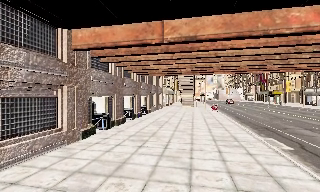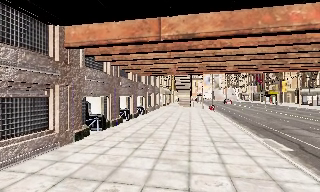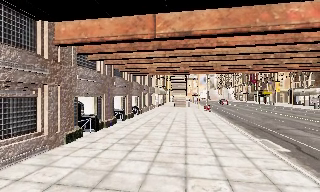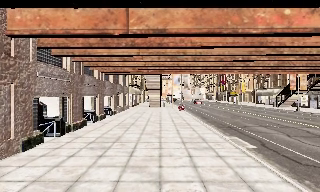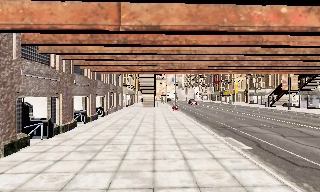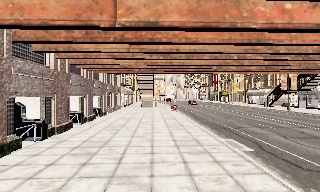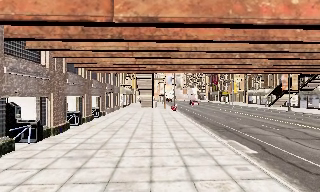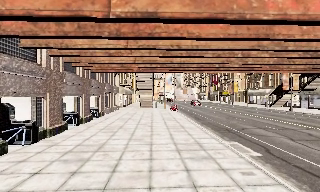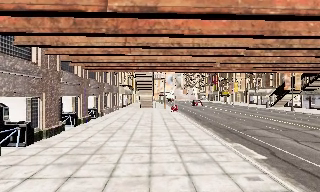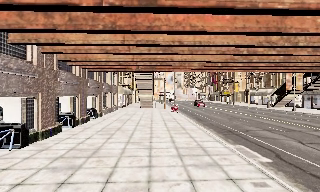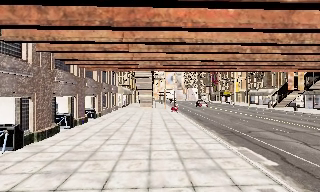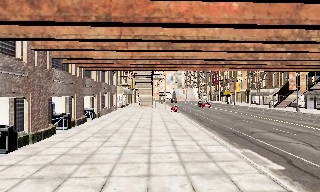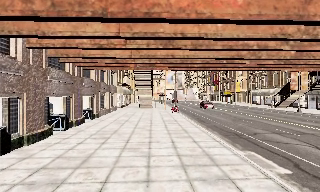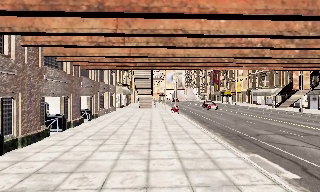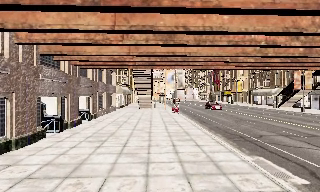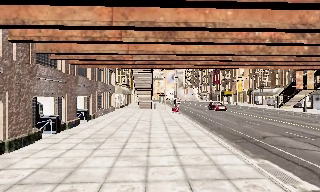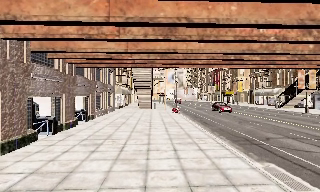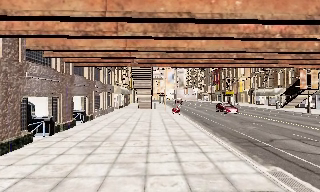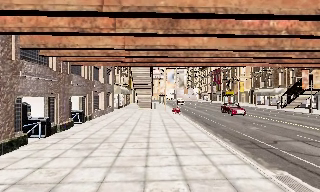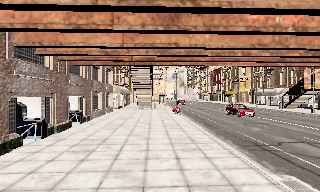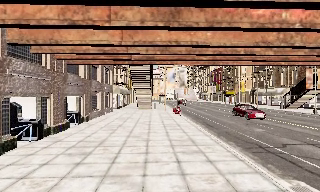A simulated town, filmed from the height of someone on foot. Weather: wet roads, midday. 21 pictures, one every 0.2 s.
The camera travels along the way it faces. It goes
forward.
0.0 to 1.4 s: The camera swings to its right by about 15 degrees, and the scene slides to the left. It travels forward, about 2 m, so what stands in front looms larger.
1.4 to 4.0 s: The camera travels forward, about 4.5 m, so what stands in front looms larger.
The film runs forward here.
